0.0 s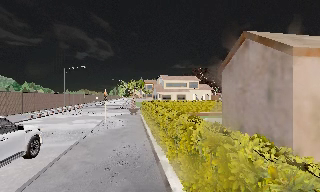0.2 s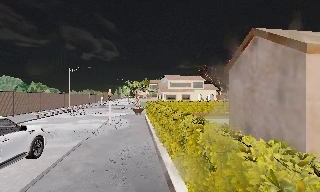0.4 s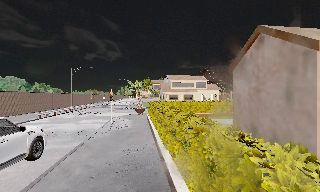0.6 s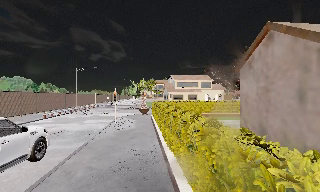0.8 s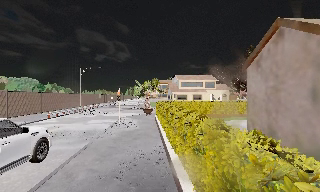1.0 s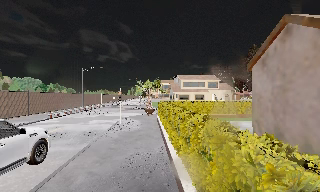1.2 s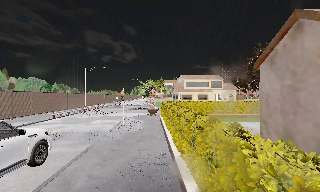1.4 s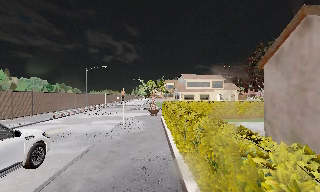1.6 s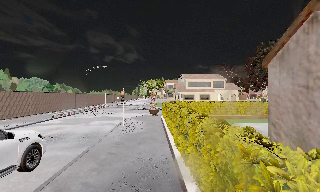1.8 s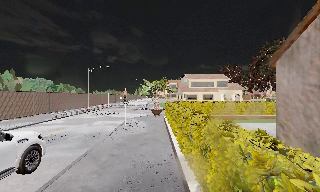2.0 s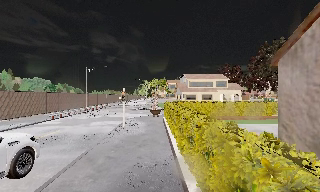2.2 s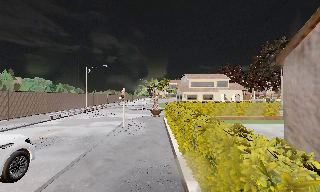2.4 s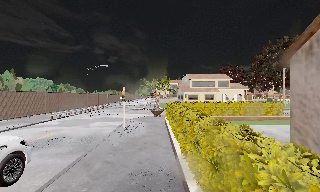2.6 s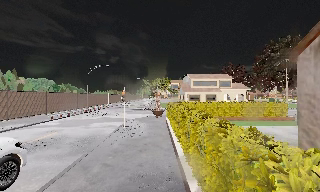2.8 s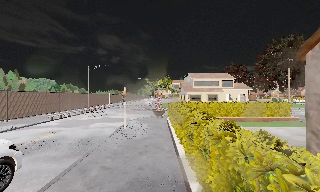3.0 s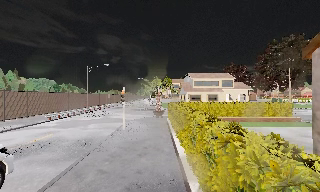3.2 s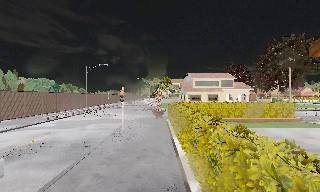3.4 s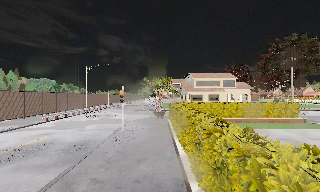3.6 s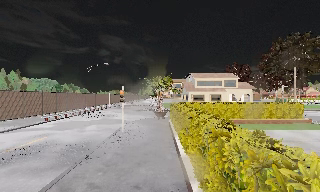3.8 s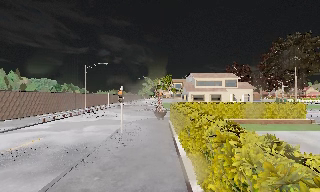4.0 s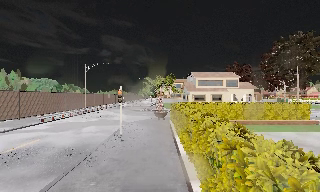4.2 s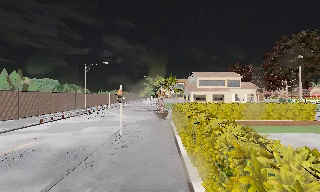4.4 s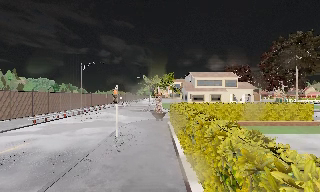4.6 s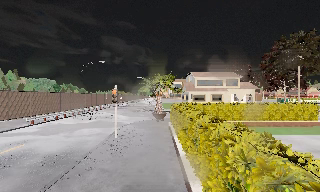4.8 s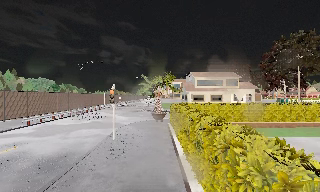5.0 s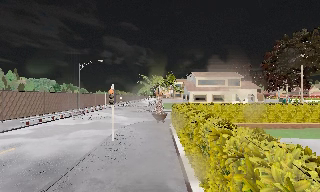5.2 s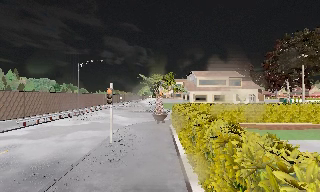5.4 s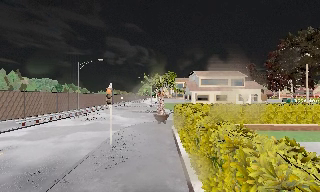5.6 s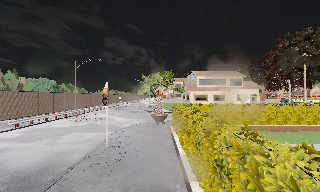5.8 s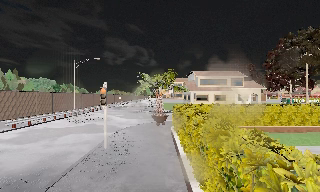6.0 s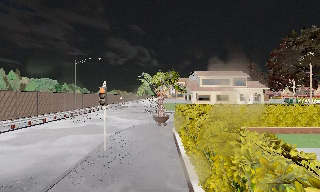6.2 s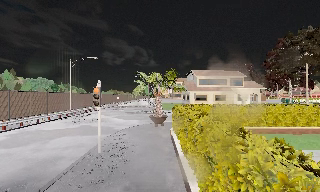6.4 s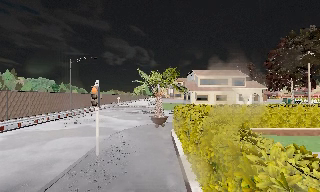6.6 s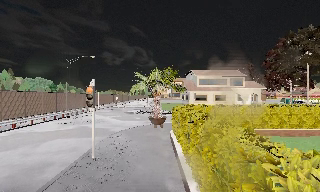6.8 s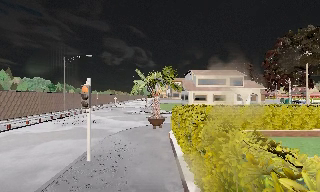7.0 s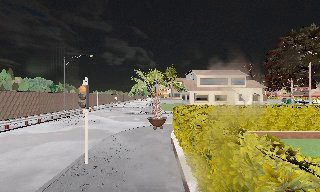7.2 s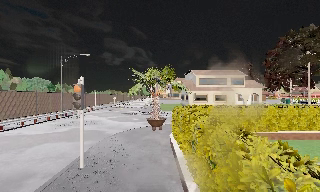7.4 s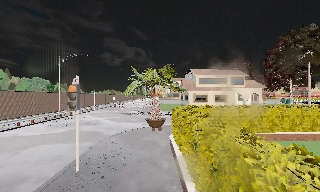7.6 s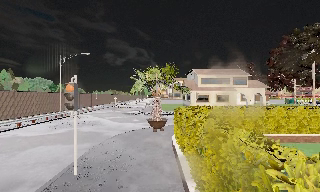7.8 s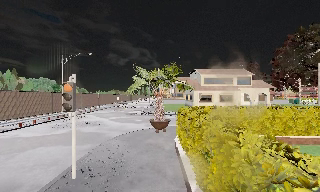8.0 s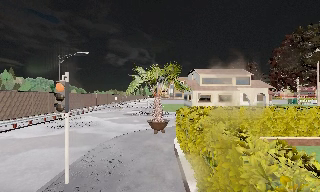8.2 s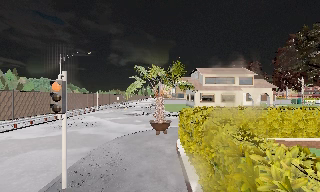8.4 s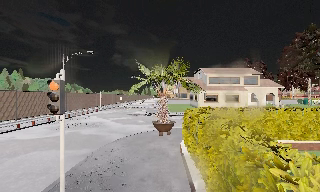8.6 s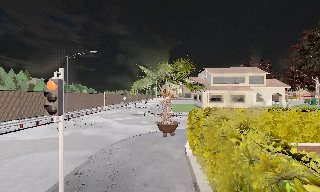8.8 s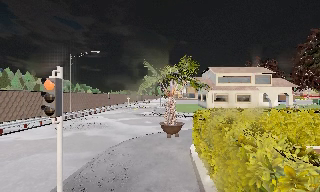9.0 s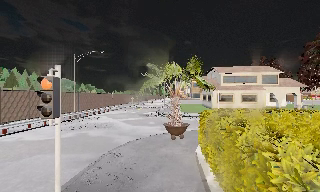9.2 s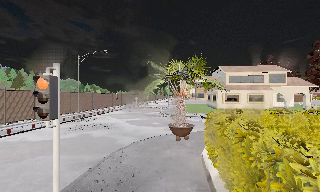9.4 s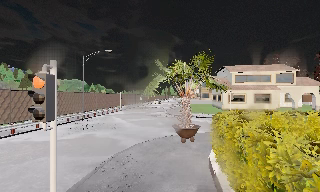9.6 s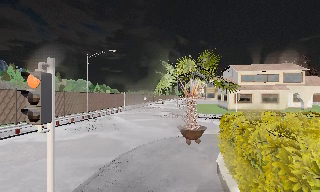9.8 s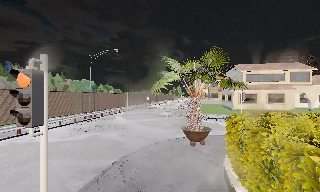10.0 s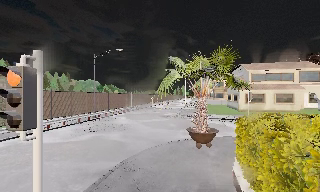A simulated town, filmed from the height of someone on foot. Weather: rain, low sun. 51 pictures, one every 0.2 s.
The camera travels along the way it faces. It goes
forward.
0.0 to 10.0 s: The camera pans to its left, which is counterclockwise from overhead, by about 25 degrees. It travels forward, about 14 m, so what stands in front looms larger.
The film runs forward here.
